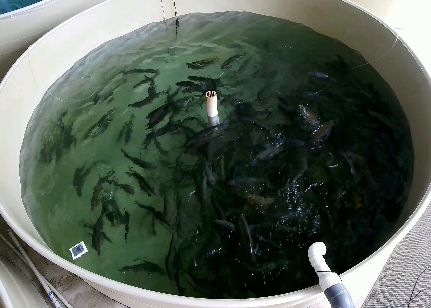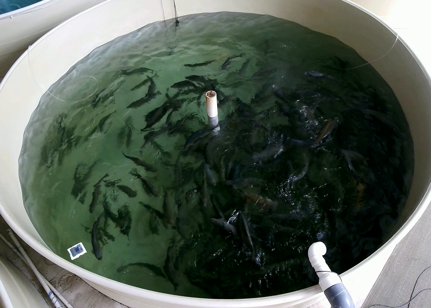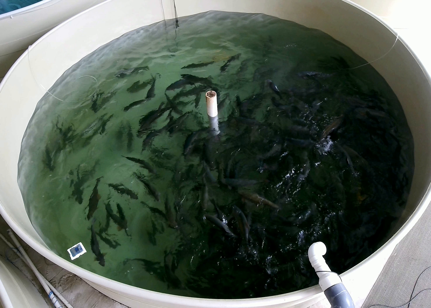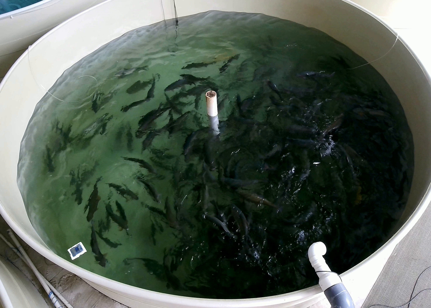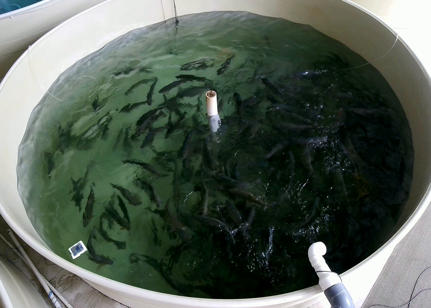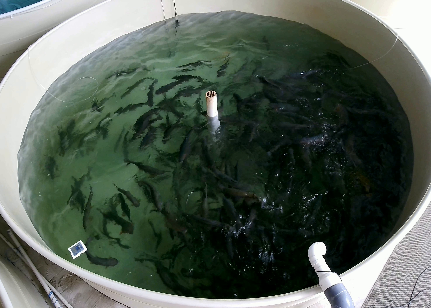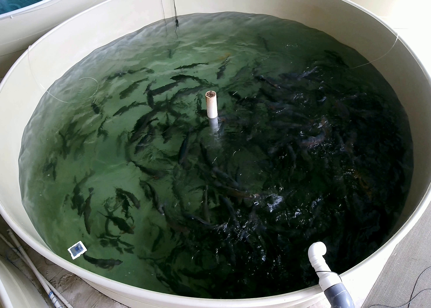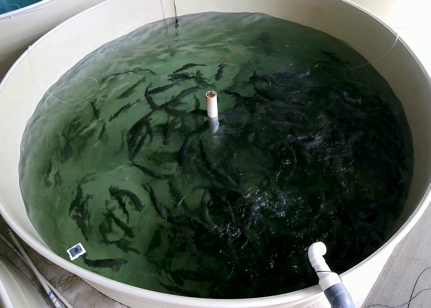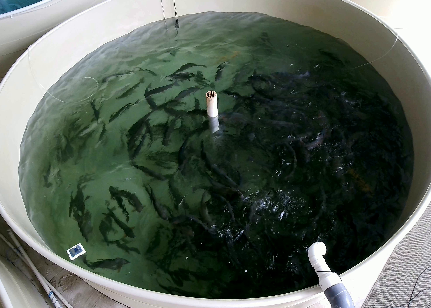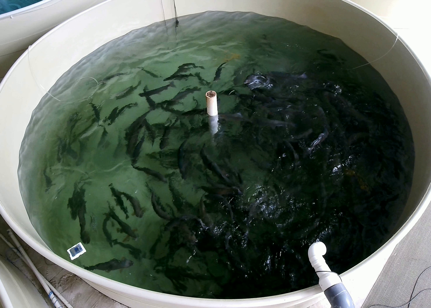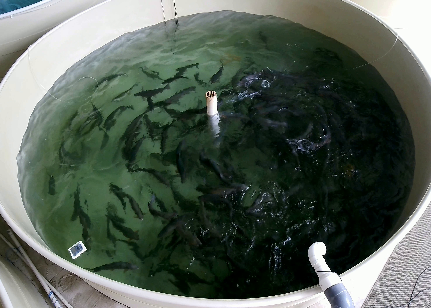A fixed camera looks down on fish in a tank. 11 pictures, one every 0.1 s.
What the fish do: Foraging.
